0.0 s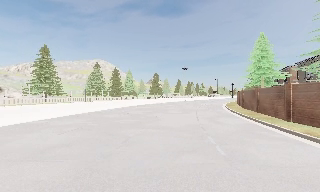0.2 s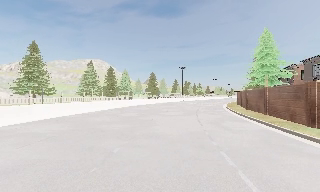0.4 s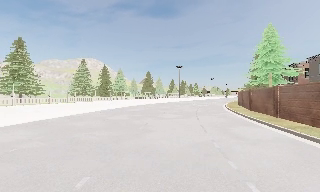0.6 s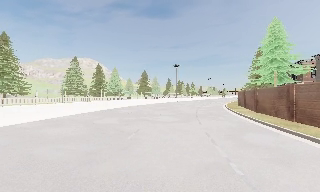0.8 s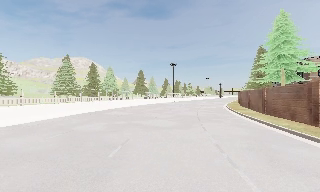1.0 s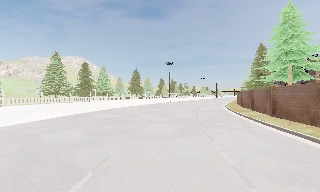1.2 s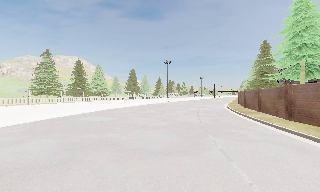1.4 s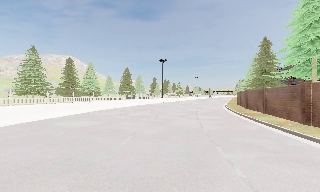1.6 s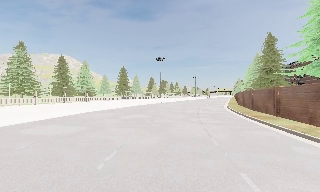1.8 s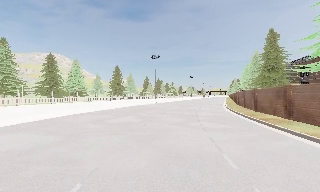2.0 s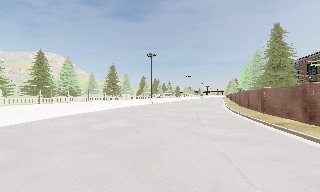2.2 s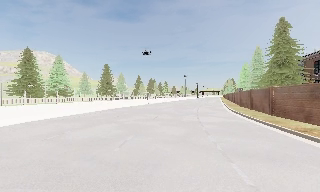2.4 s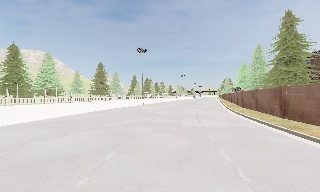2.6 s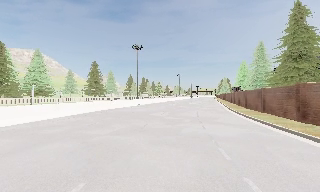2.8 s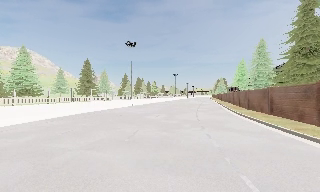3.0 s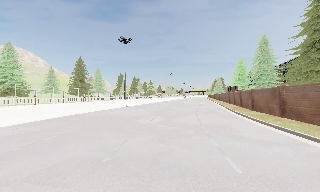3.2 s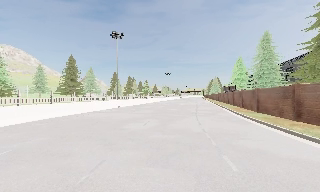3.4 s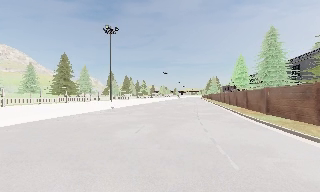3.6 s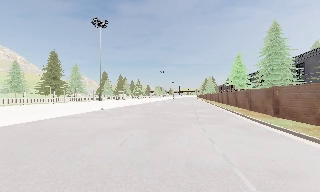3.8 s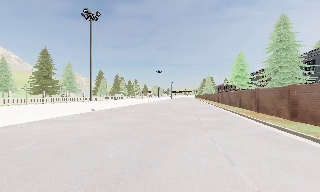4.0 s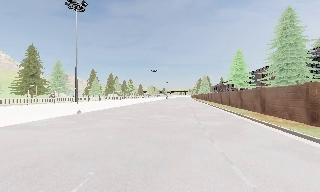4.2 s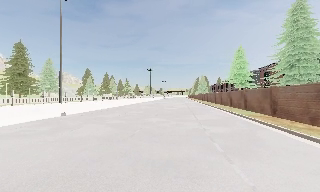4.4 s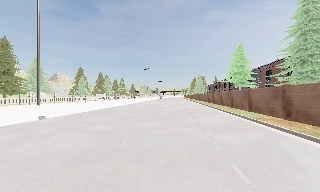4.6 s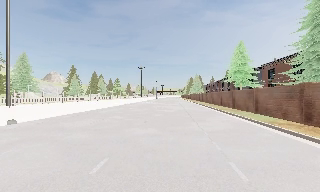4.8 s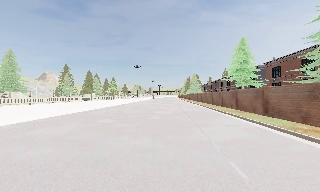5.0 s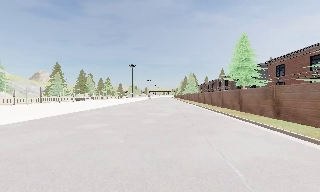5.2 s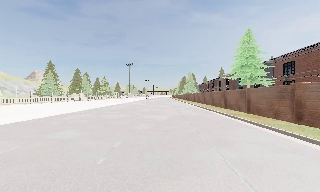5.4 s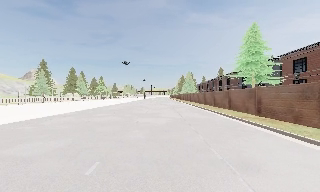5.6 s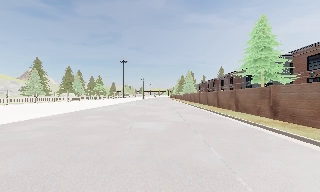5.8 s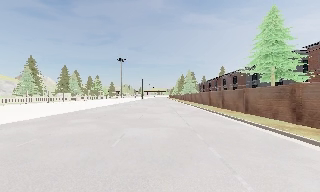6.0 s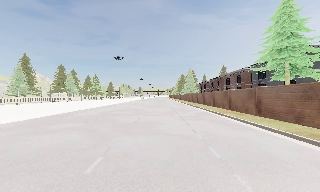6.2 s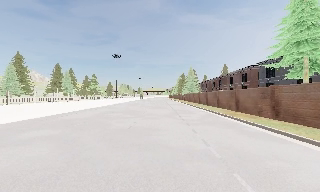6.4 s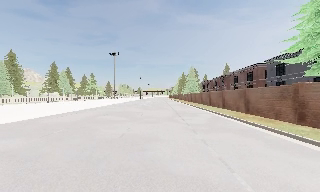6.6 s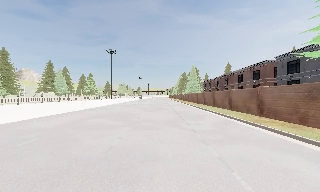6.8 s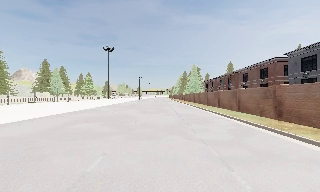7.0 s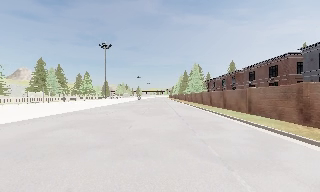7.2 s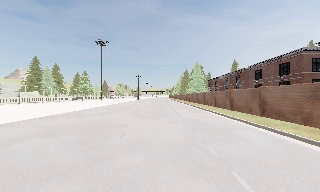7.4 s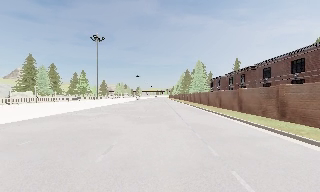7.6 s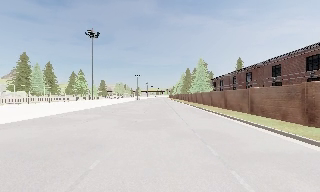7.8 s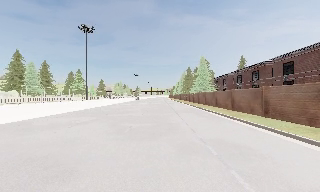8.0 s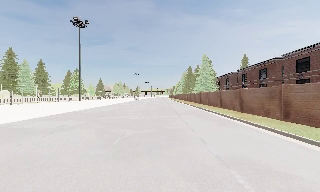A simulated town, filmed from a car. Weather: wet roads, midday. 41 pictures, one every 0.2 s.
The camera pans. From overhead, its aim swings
clockwise.
The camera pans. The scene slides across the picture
to the left.
0.0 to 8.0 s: The camera pans to its right, which is clockwise from overhead, by about 35 degrees. It travels forward, about 80 m.
The film runs forward here.
